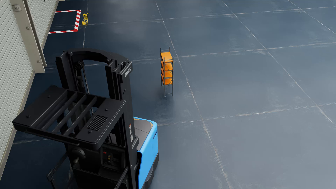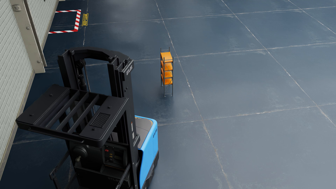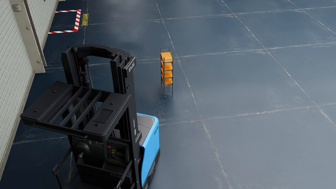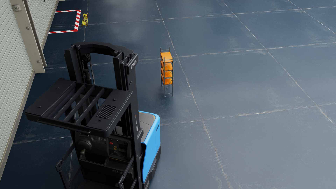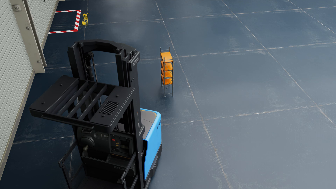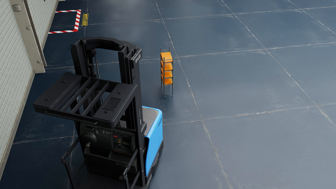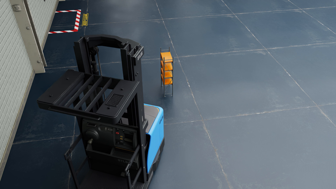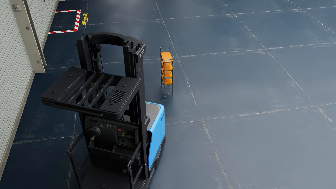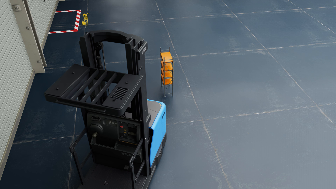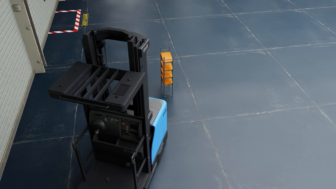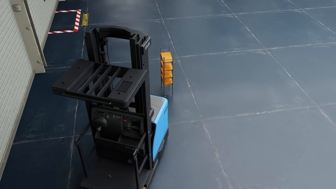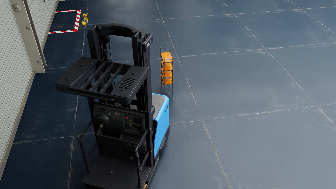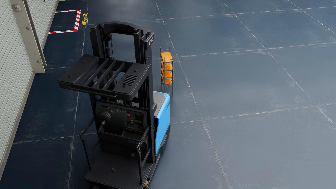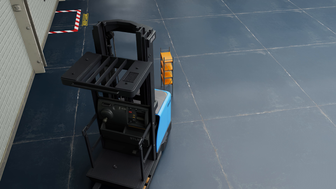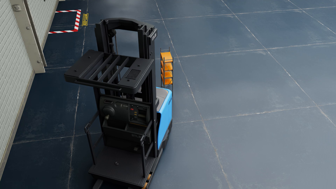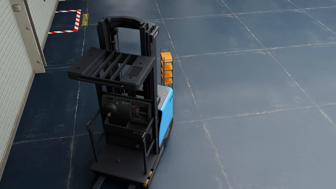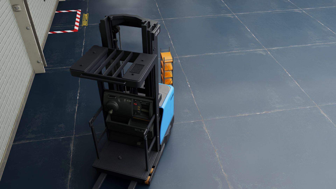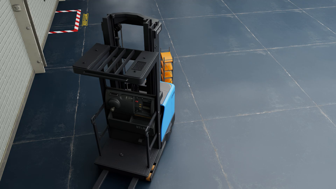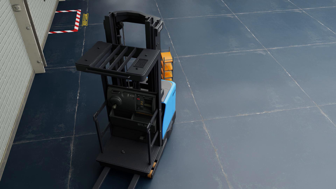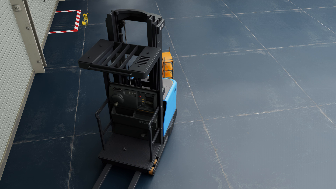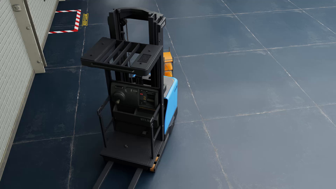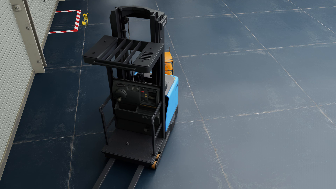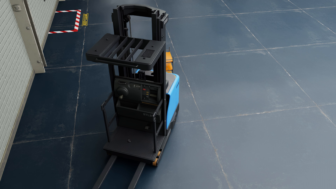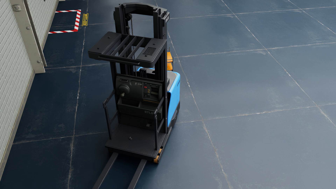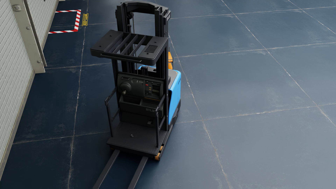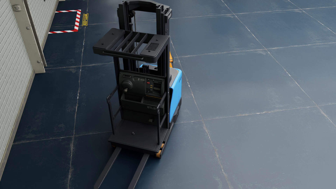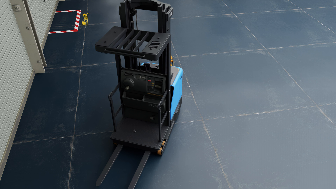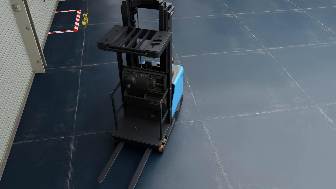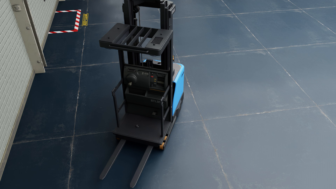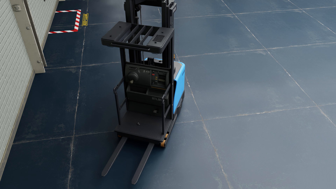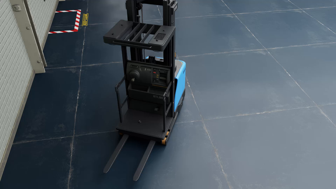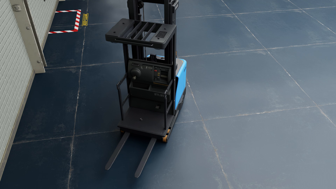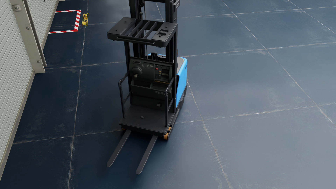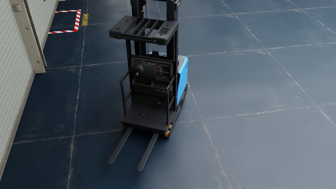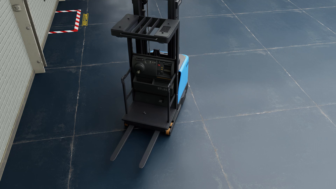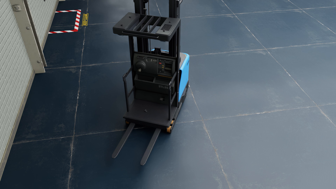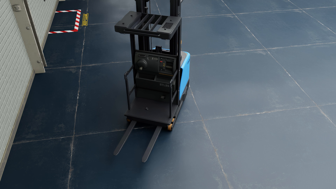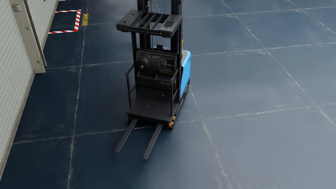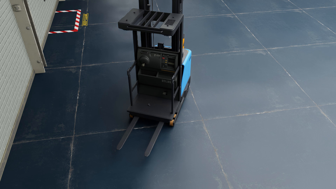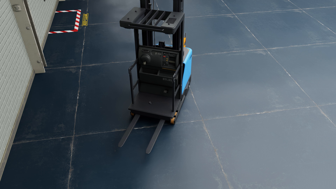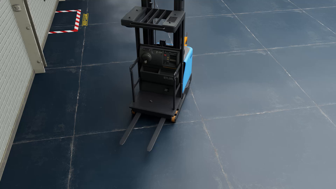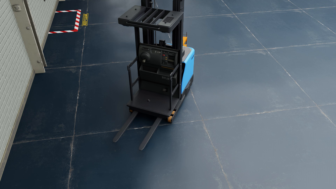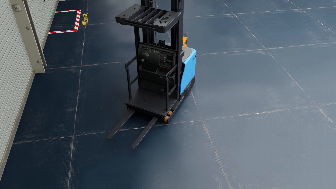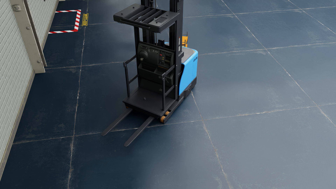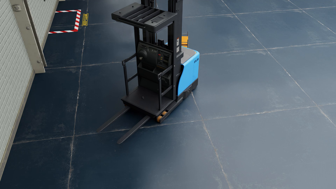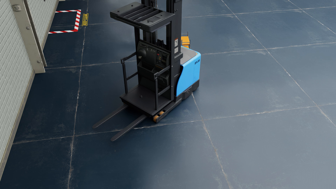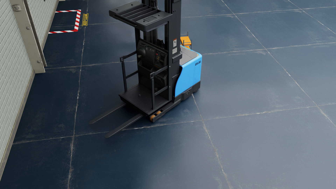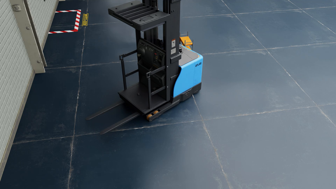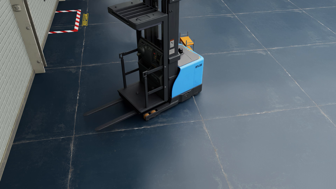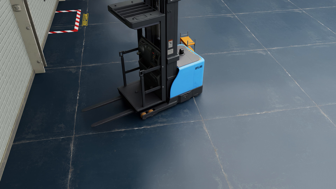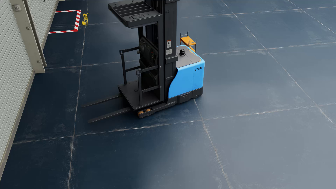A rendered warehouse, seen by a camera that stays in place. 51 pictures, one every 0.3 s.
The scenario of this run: A forklift runs into an object in its way.
